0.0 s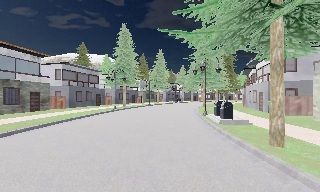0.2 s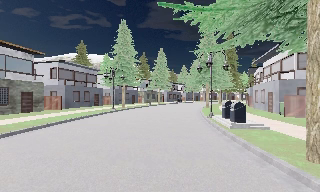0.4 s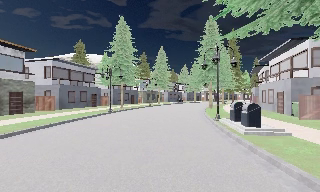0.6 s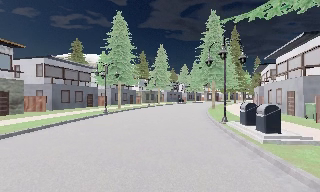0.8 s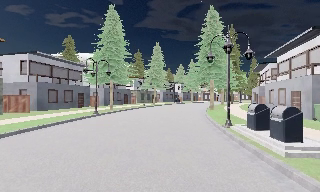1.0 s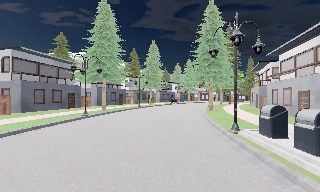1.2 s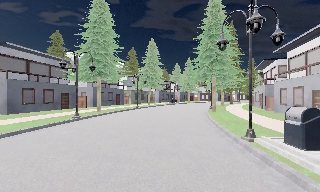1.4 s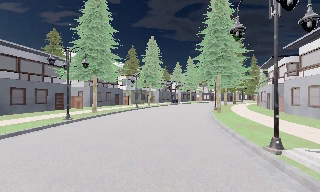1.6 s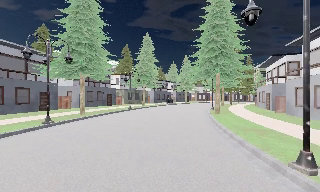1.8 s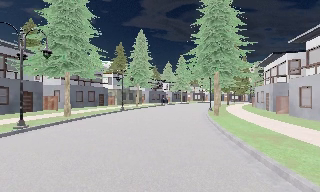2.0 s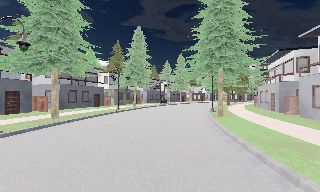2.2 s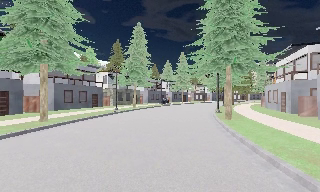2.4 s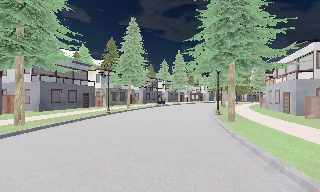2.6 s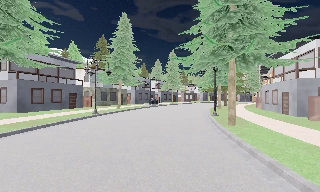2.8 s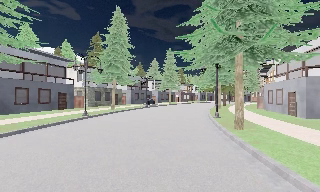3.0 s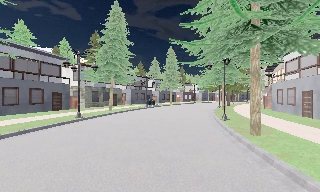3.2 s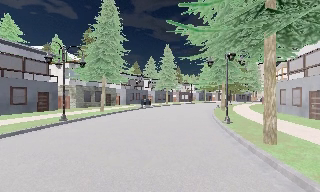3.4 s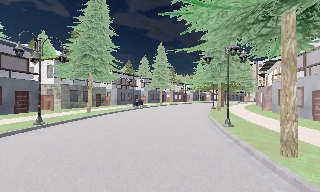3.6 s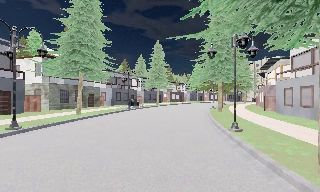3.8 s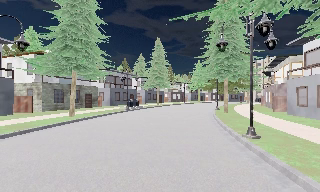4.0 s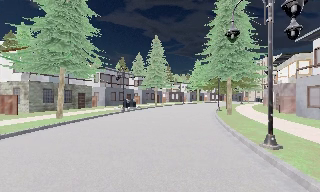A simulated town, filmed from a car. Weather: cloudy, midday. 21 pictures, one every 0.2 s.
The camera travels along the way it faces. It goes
forward.
0.0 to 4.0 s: The scene slides to the left, as the camera pans about 15 degrees to its right. It travels forward, about 25 m, so what stands in front looms larger.
The film runs forward here.
